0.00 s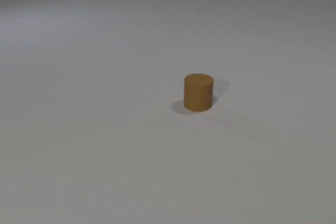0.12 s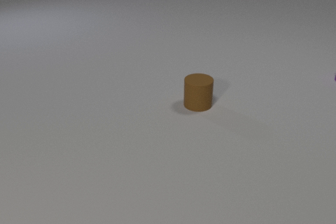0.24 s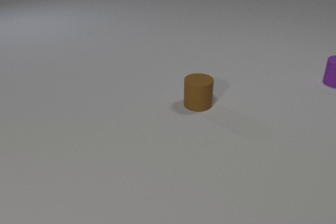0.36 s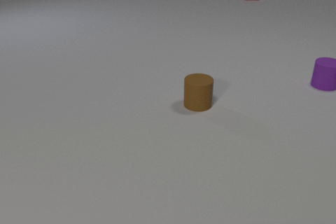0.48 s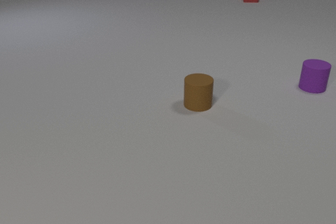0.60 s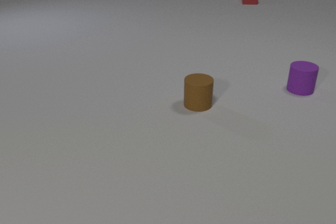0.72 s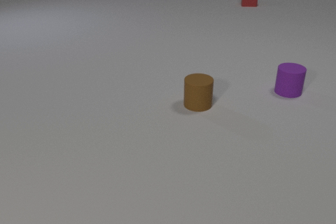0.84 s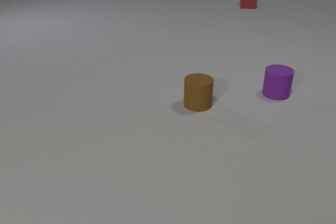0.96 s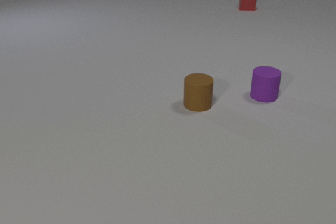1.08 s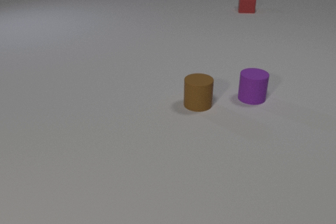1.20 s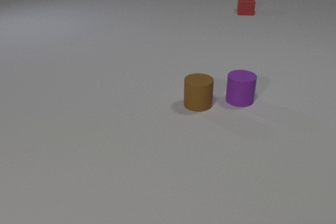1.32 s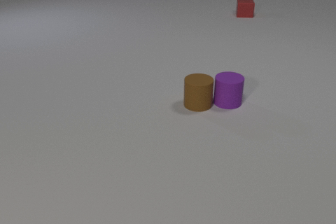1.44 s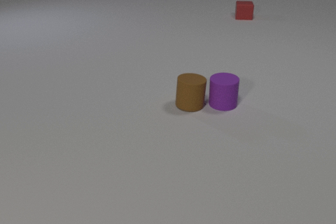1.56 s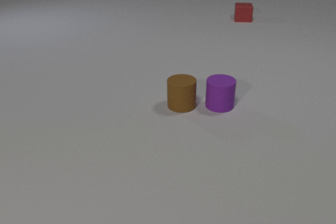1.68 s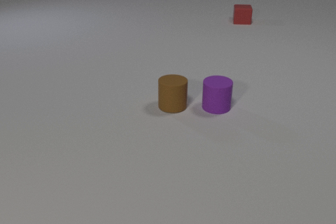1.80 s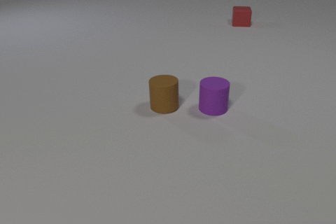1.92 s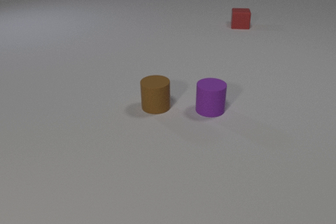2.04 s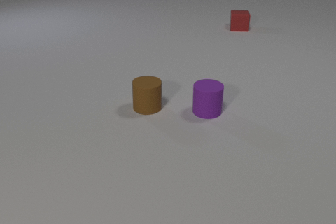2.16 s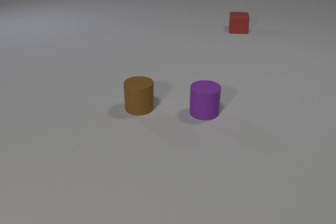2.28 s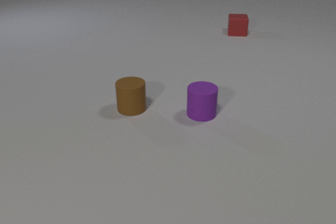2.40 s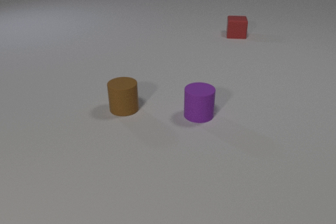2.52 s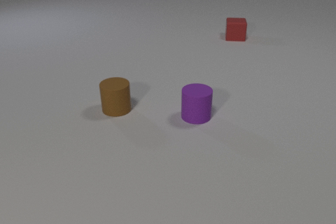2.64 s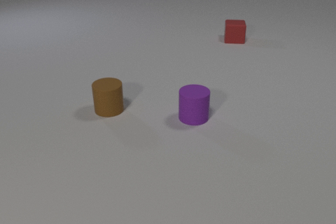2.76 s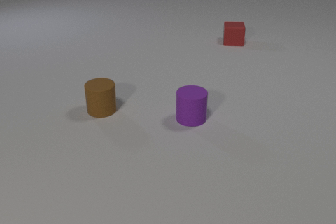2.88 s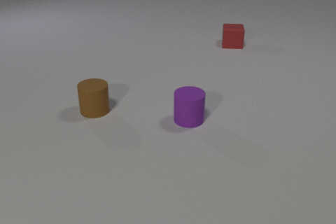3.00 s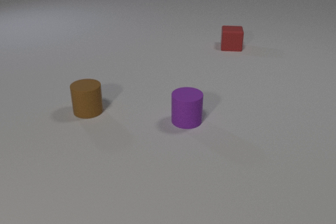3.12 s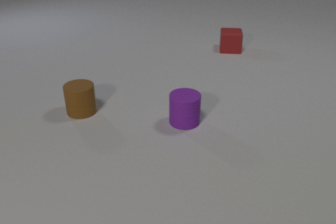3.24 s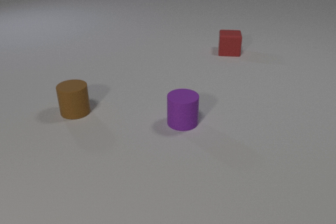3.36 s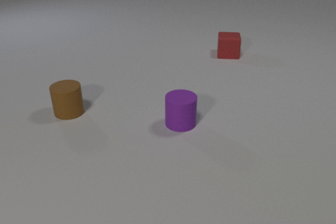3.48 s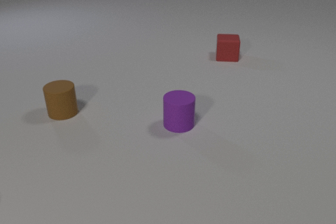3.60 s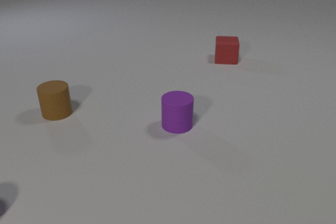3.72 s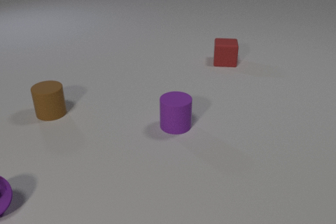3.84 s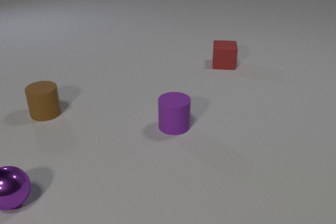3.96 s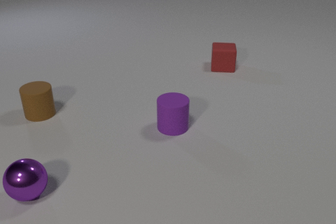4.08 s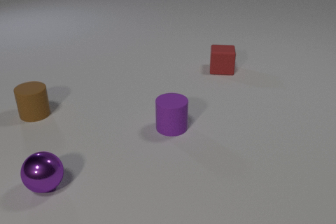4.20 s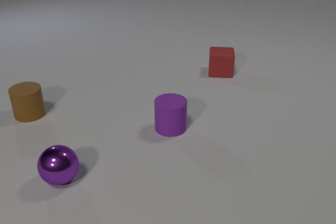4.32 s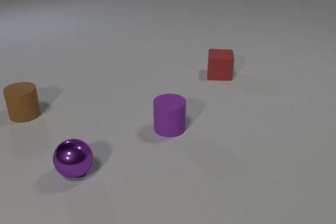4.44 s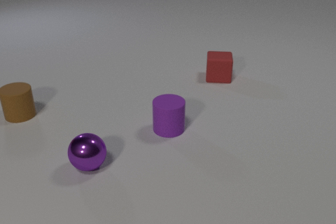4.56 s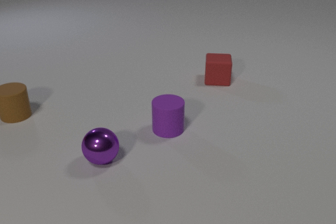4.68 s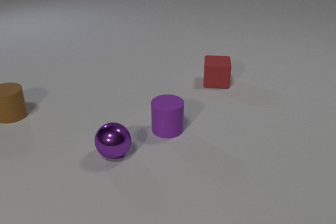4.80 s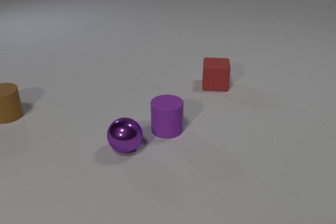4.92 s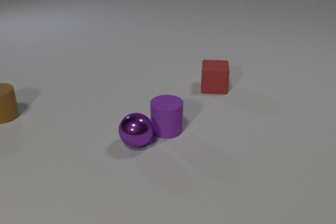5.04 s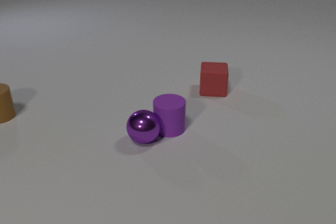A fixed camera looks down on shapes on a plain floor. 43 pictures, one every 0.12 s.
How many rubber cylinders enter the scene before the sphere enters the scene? 1.
How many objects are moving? 4.
How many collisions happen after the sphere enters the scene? 1.
0.00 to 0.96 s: The purple rubber cylinder comes in at the right edge, slides to the left and toward the camera. The red rubber cube comes in at the top edge, slides toward the camera.
0.96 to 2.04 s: The purple rubber cylinder slides to the left and toward the camera. The brown rubber cylinder slides to the left. The red rubber cube slides toward the camera. The purple rubber cylinder and the brown rubber cylinder collide.
2.04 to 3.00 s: The purple rubber cylinder slides toward the camera and to the left. The brown rubber cylinder slides to the left. The red rubber cube slides toward the camera.
3.00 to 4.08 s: The purple rubber cylinder slides to the left and toward the camera. The brown rubber cylinder slides to the left. The purple metal sphere comes in at the left edge, rolls to the right. The red rubber cube slides toward the camera.
4.08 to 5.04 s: The brown rubber cylinder slides to the left. The purple metal sphere rolls to the right and away from the camera. The red rubber cube slides toward the camera. The purple rubber cylinder and the purple metal sphere collide.
